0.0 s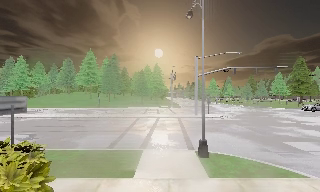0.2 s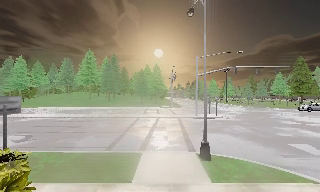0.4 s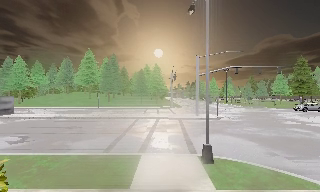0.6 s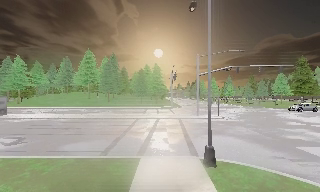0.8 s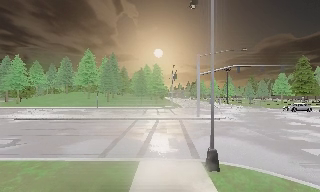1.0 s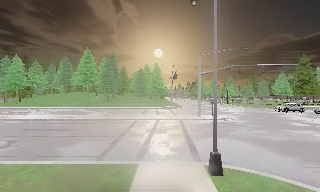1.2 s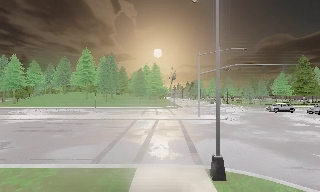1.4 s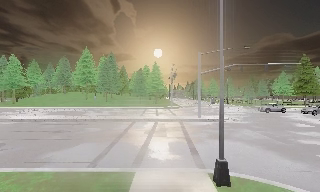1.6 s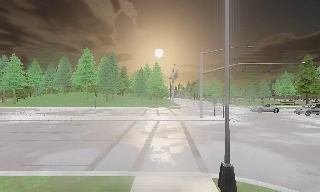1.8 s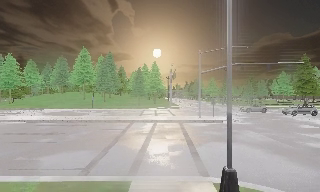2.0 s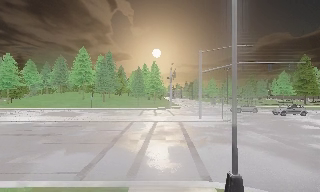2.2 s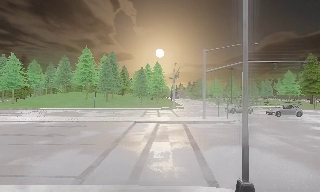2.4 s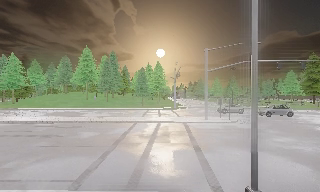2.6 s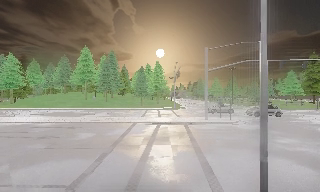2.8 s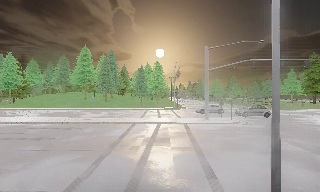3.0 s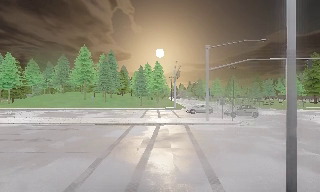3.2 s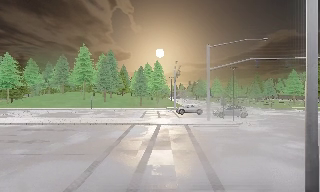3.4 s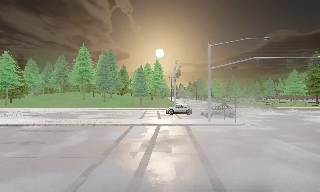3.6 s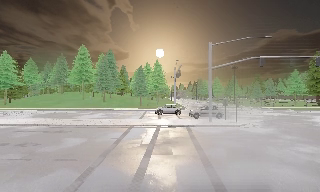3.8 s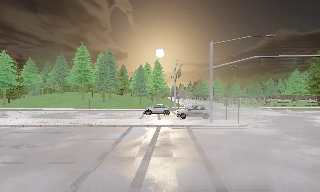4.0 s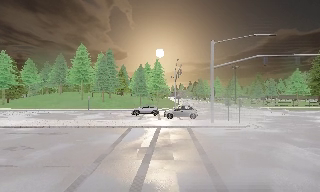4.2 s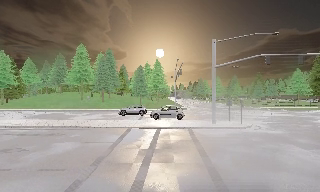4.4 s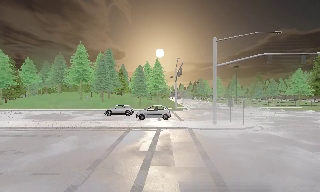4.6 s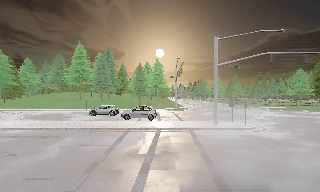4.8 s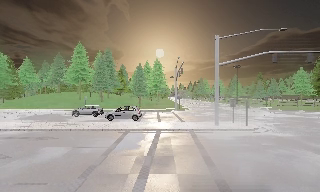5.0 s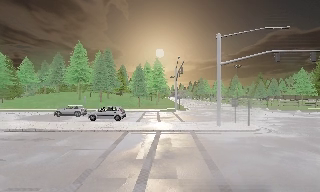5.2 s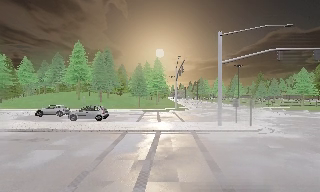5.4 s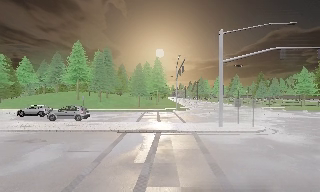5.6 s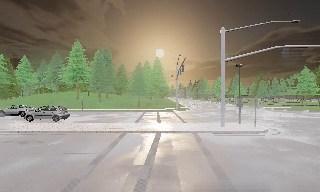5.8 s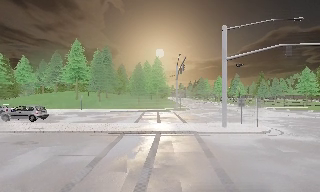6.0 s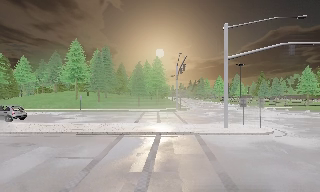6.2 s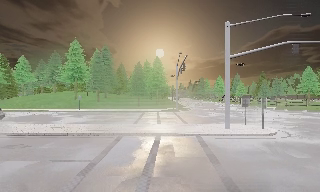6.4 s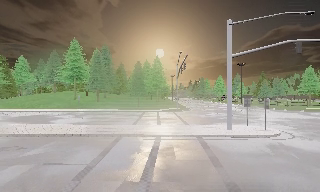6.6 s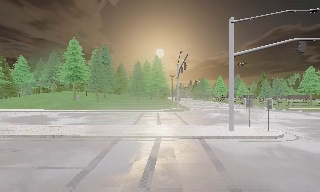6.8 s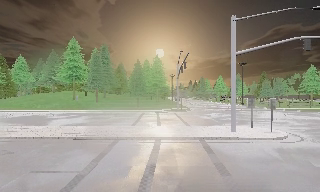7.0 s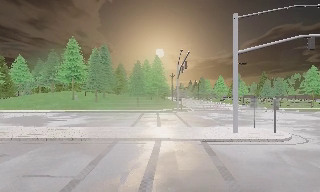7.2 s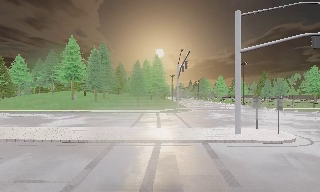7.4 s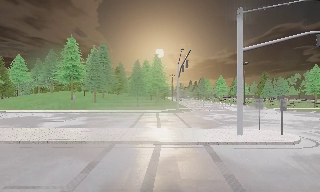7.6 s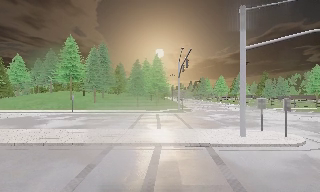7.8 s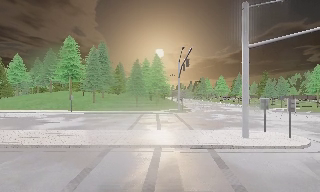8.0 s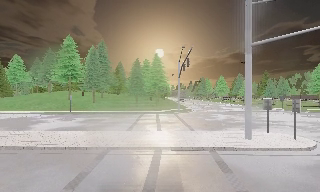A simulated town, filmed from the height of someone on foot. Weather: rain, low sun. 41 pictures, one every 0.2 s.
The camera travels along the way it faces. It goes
forward.
0.0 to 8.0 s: The camera travels forward, about 12 m, so what stands in front looms larger.
The film runs forward here.
